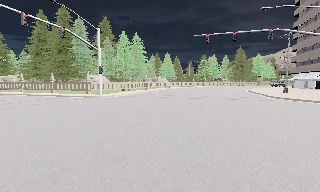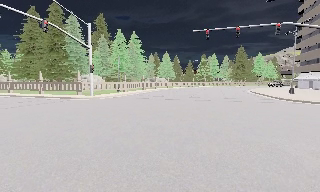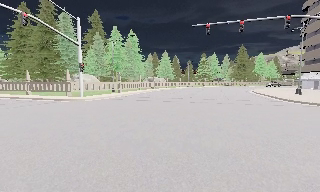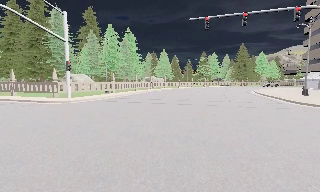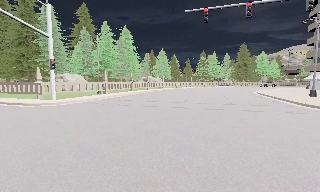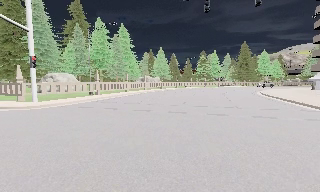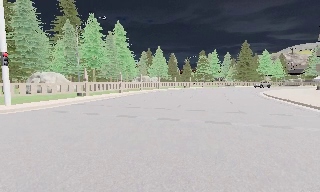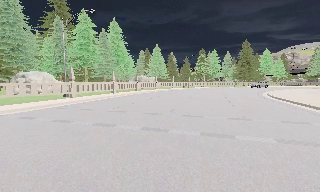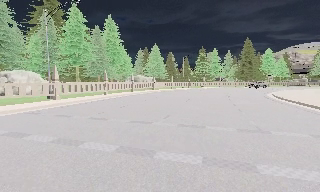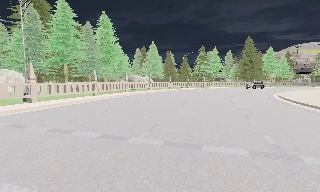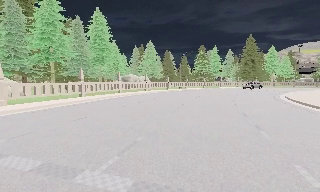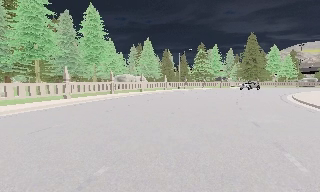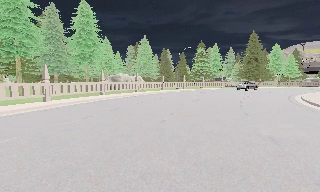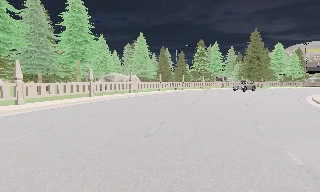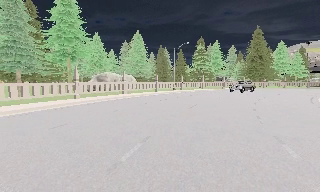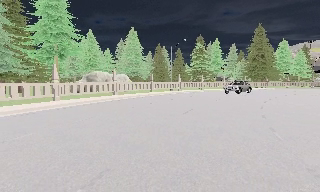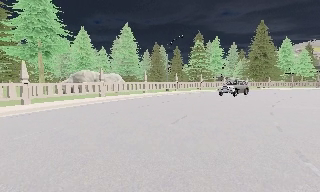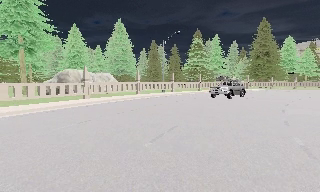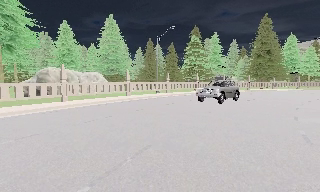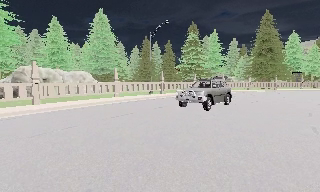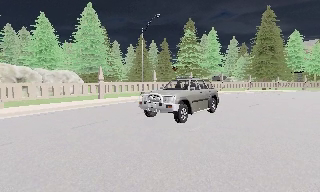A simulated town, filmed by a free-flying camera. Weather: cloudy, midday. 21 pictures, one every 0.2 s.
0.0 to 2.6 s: The camera travels forward, about 20 m, so what stands in front looms larger.
2.6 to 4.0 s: The camera travels forward and to its right, about 13 m, so what stands in front looms larger.
The film runs forward here.
